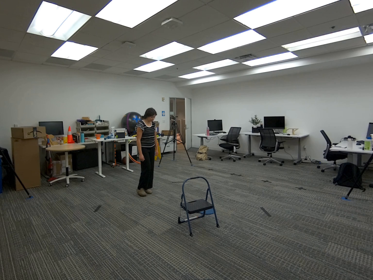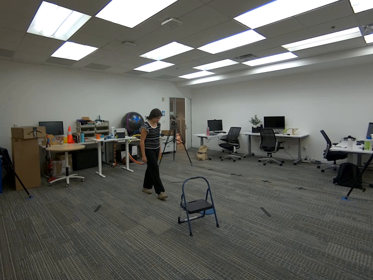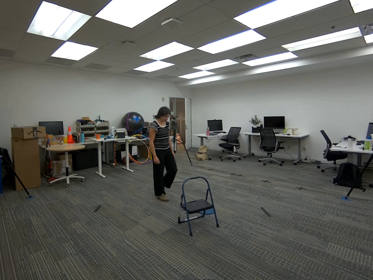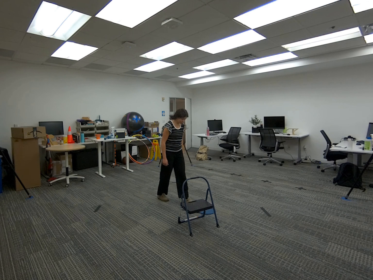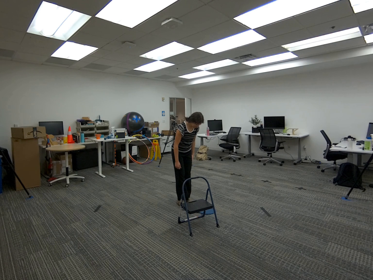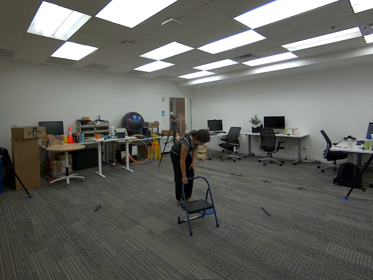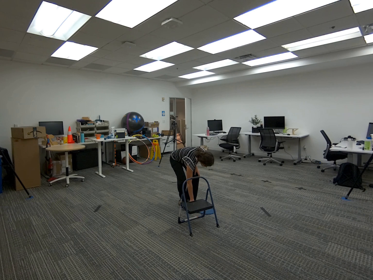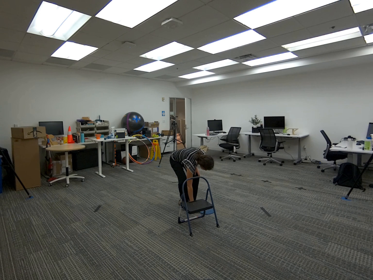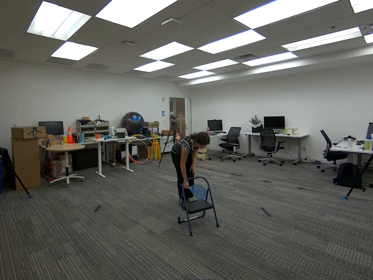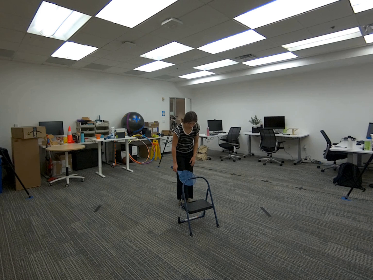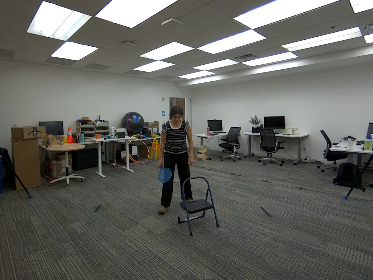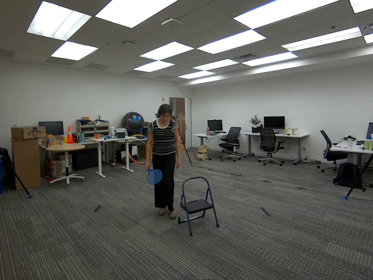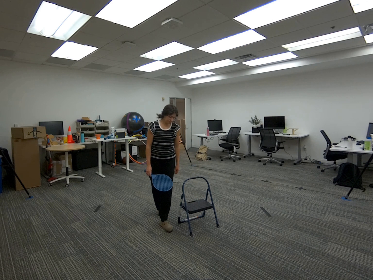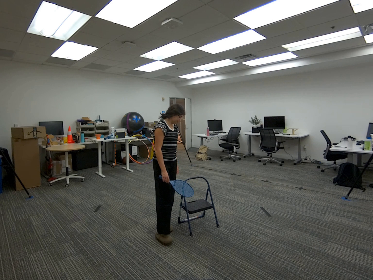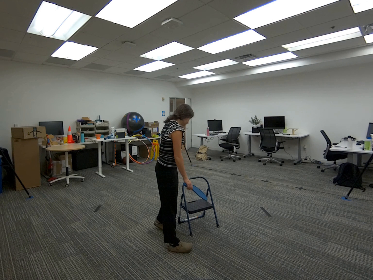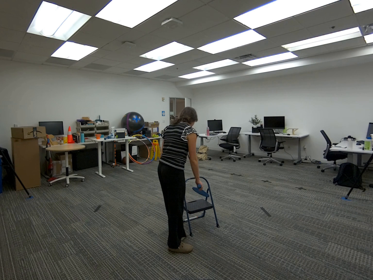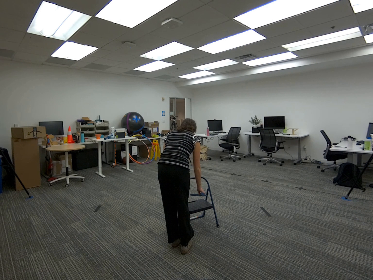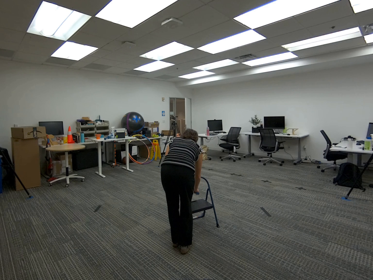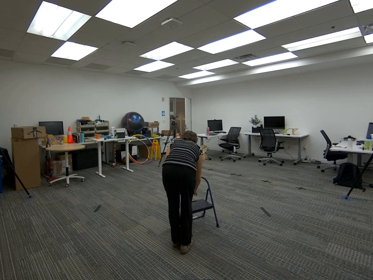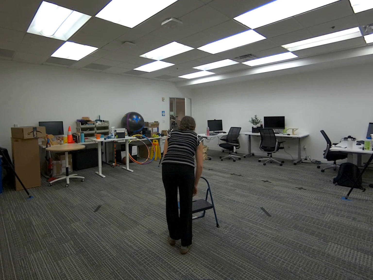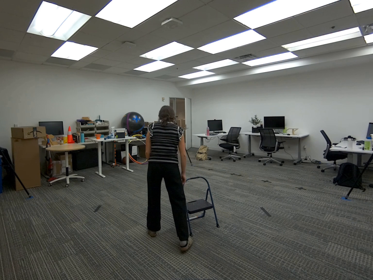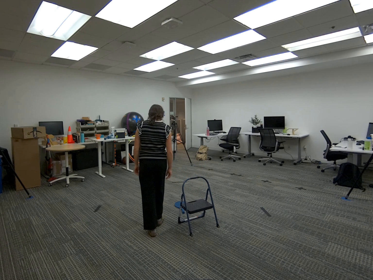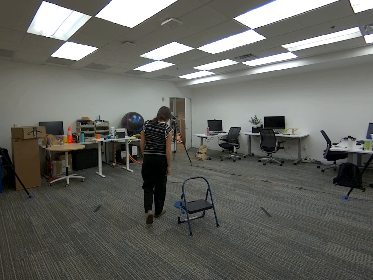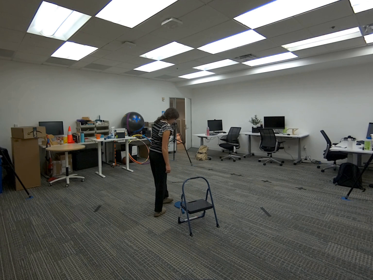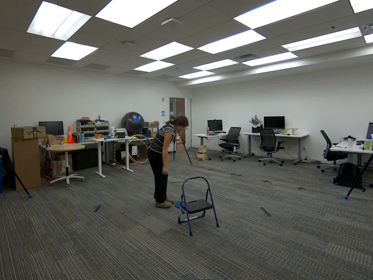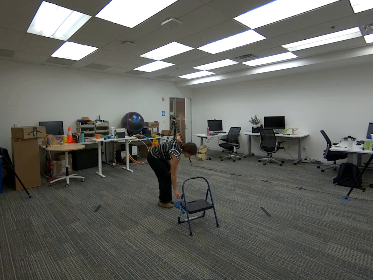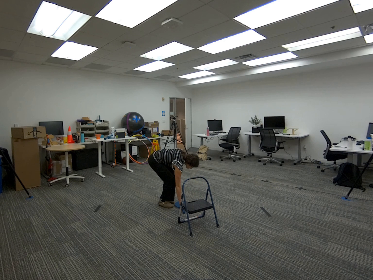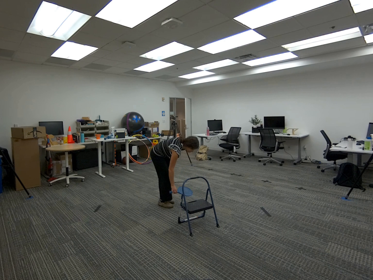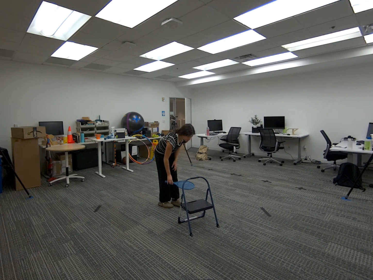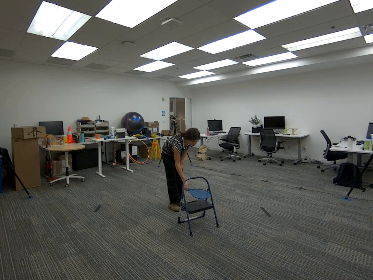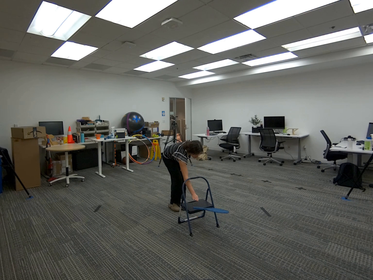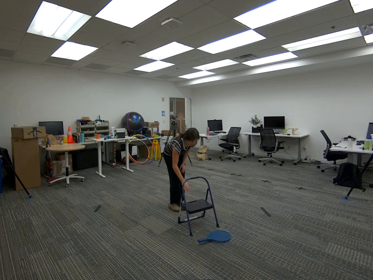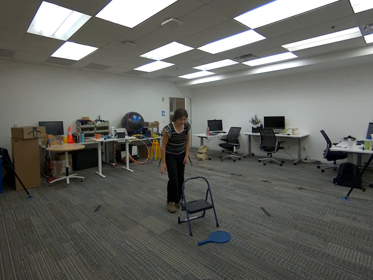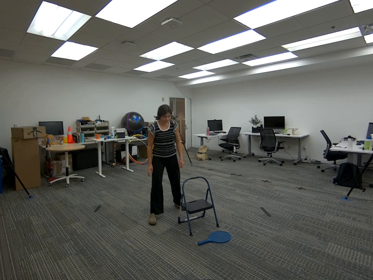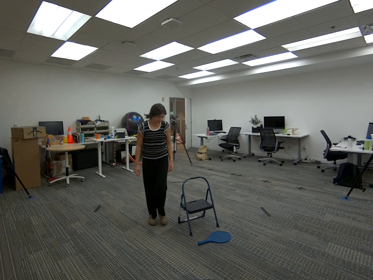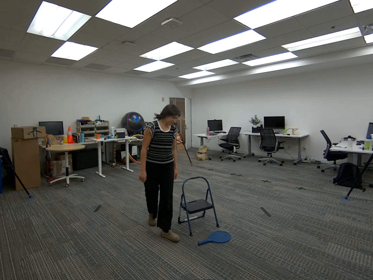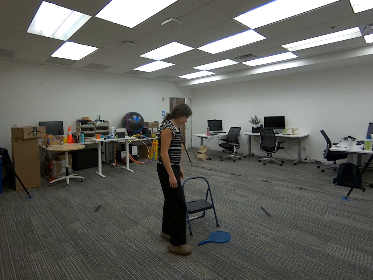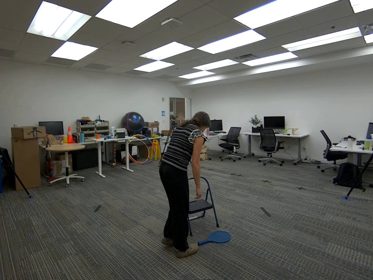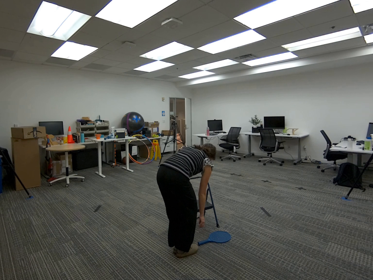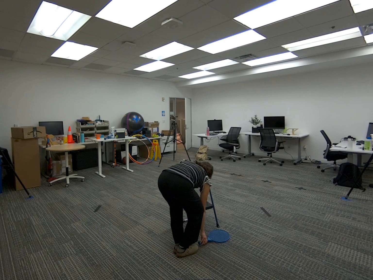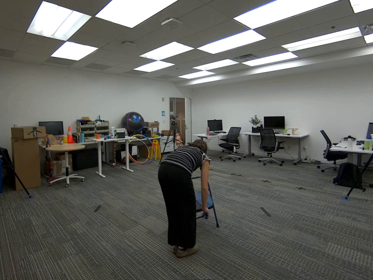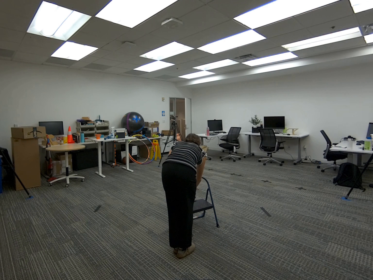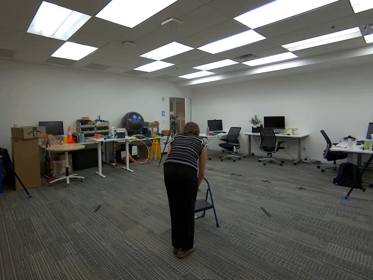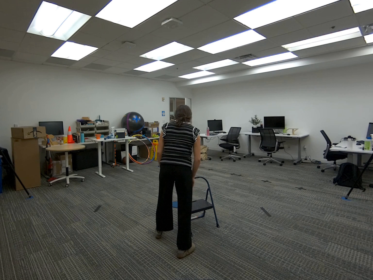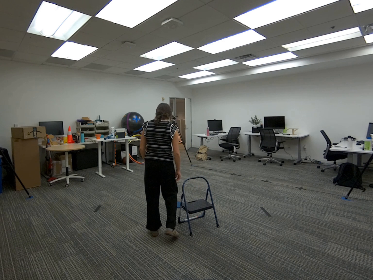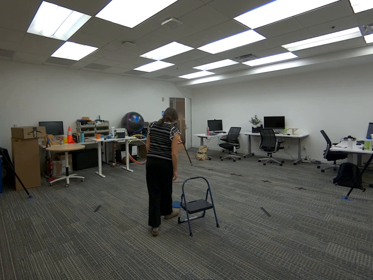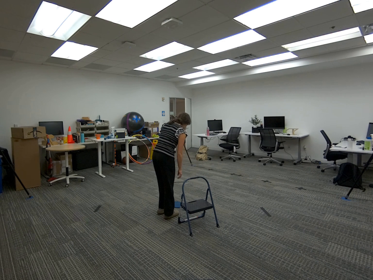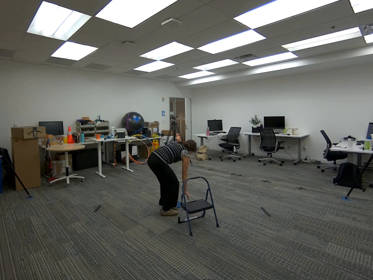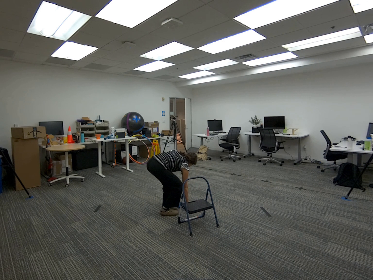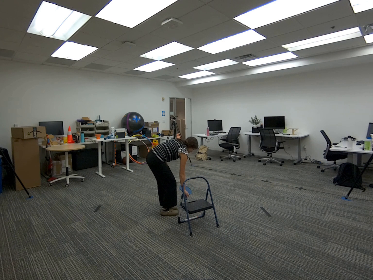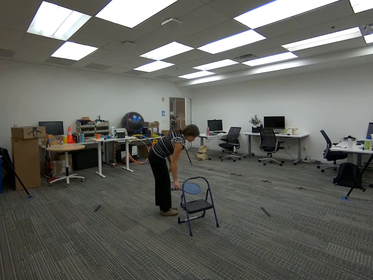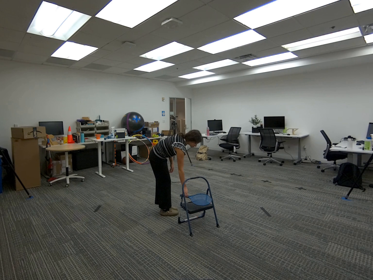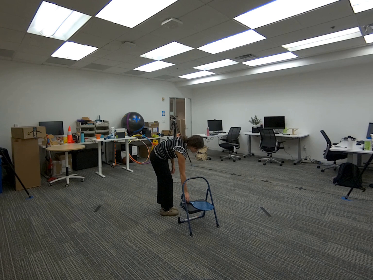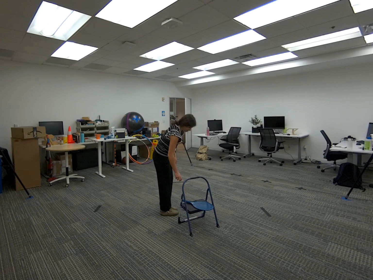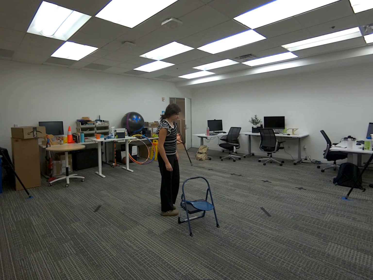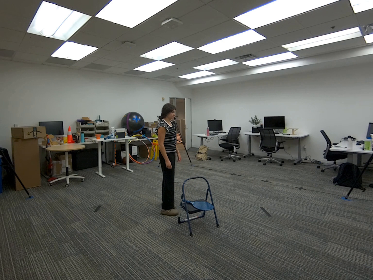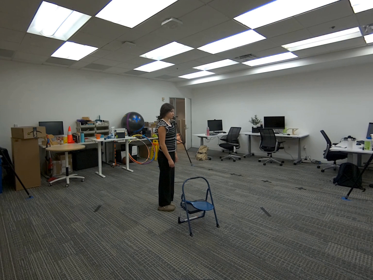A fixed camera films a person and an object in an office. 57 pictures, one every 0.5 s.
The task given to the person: Walk to the tennis racket on the ground and pick it up with your right hand. Walk to the step ladder and toss the racket through the opening in the ladder. Move to the other side, retrieve the racket, and toss it through the opening again. When you are finished, pick up the racket with your right hand and place it on top of the step ladder.
